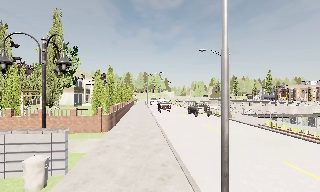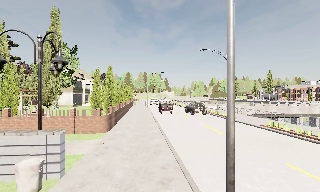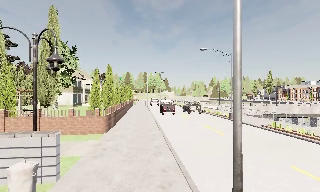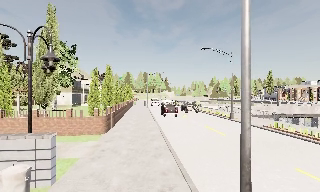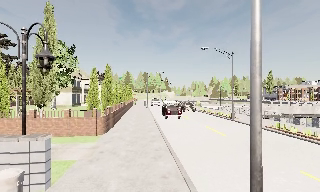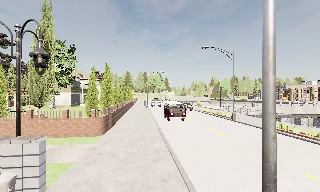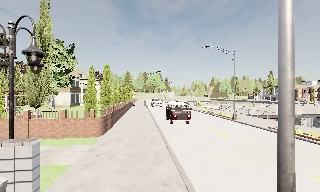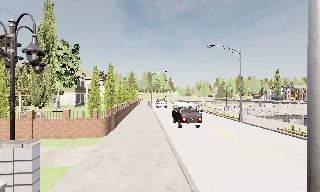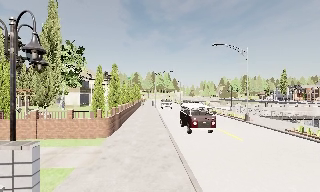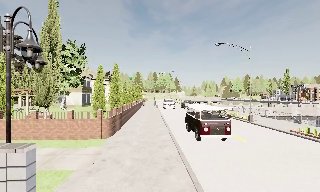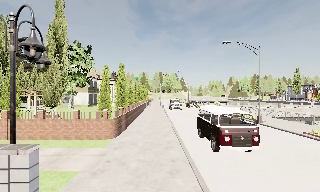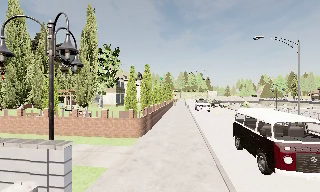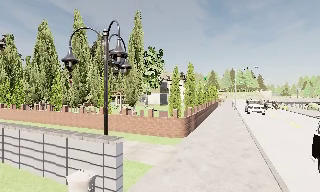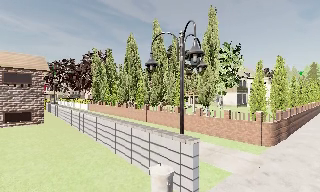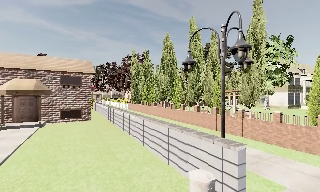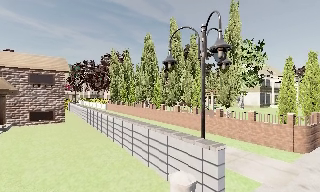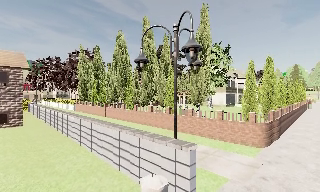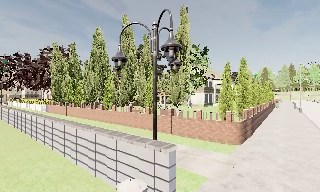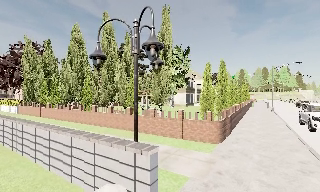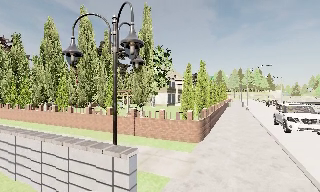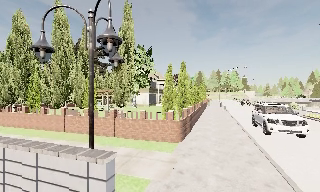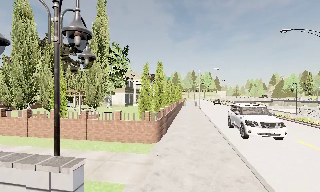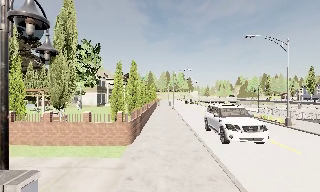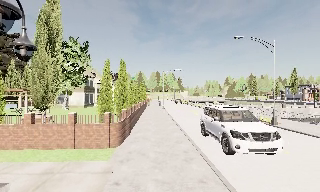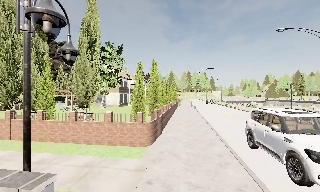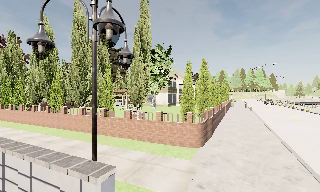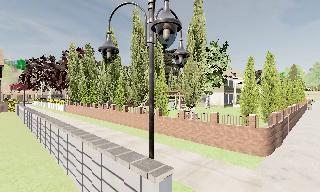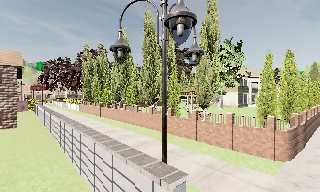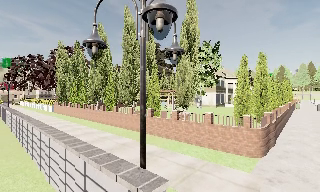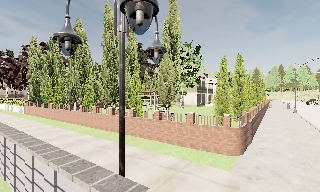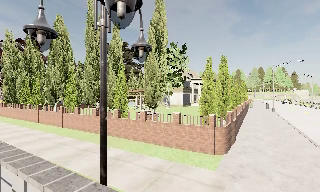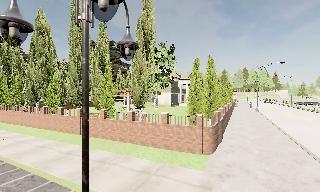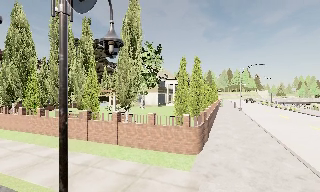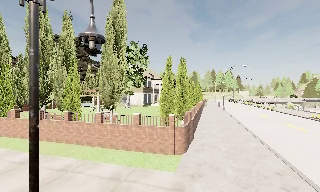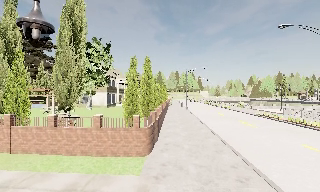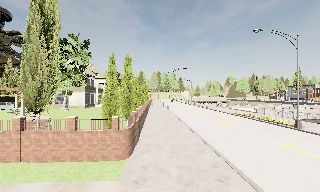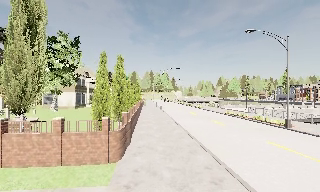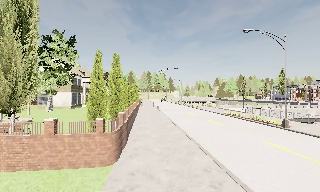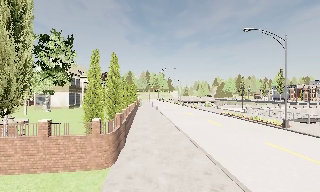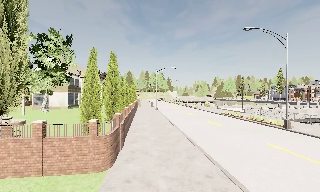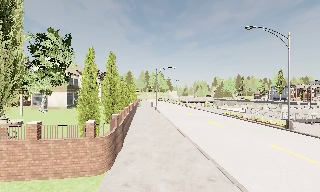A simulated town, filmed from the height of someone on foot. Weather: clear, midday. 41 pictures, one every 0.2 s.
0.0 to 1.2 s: The camera travels forward, about 1.5 m, so what stands in front looms larger.
1.2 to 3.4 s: The scene slides to the right, as the camera pans about 45 degrees to its left. It travels forward, about 2 m.
3.4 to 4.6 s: The scene slides to the left, as the camera pans about 40 degrees to its right. It travels forward, about 1 m.
4.6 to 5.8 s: The camera pans to its left, which is counterclockwise from overhead, by about 40 degrees. It travels forward, about 1 m.
5.8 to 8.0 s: The scene slides to the left, as the camera pans about 40 degrees to its right. It travels forward, about 2 m.
The film runs forward here.
